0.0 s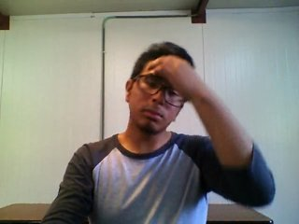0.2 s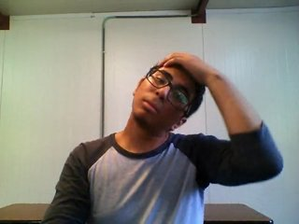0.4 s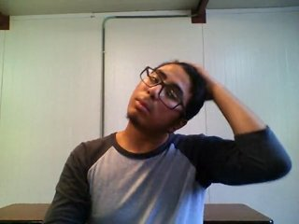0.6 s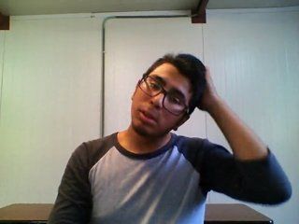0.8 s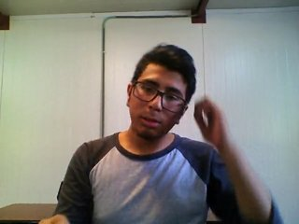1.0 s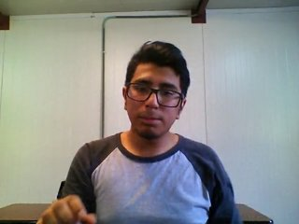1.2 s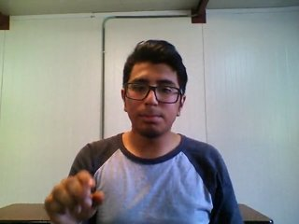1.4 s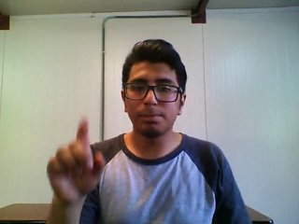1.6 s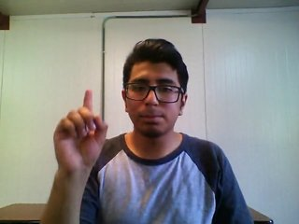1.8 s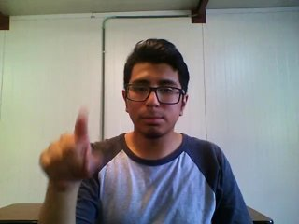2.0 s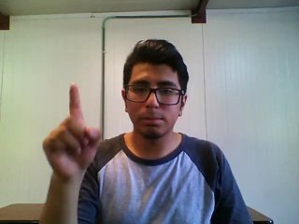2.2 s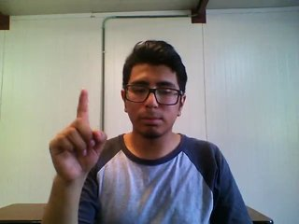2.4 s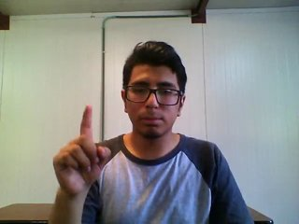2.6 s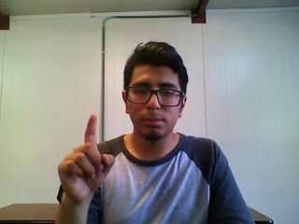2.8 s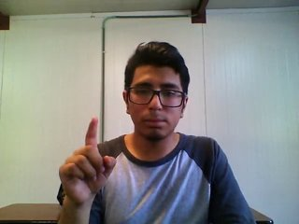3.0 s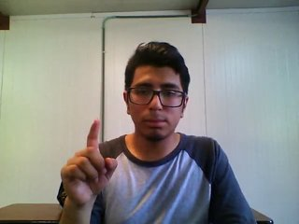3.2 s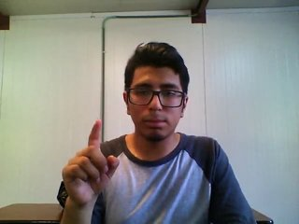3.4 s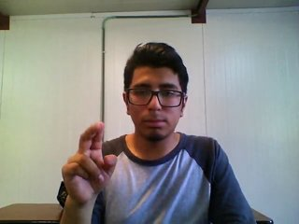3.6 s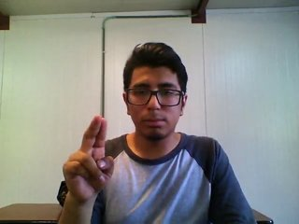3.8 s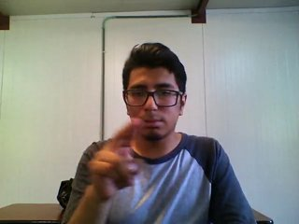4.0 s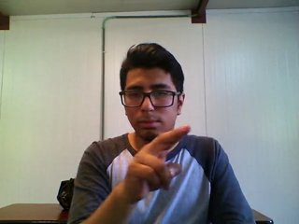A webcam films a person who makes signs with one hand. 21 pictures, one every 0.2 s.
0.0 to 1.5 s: Non-gesture.
1.6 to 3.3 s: Click with one finger.
3.4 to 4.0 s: Pointing with two fingers.
